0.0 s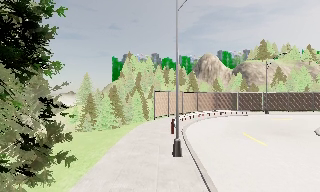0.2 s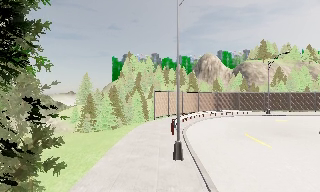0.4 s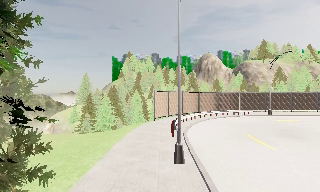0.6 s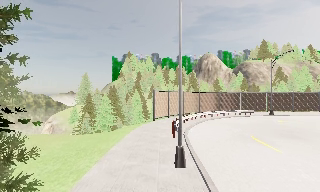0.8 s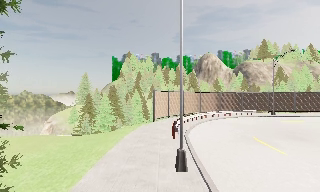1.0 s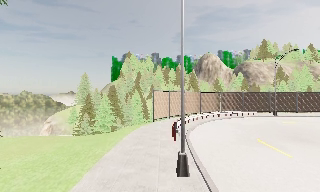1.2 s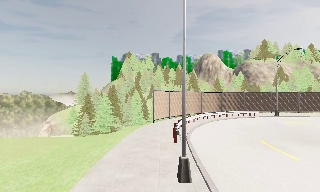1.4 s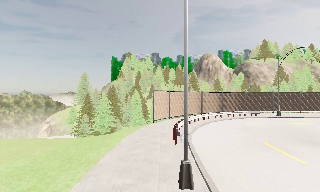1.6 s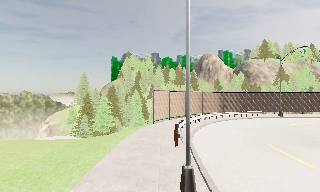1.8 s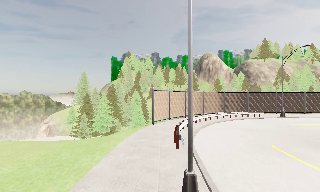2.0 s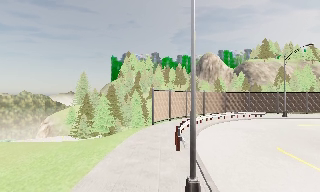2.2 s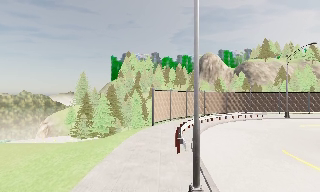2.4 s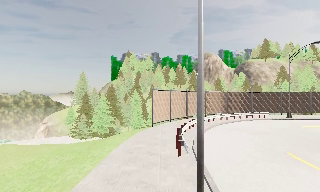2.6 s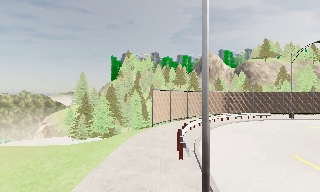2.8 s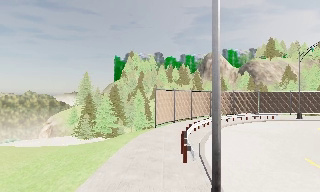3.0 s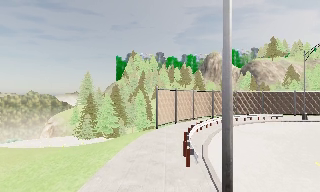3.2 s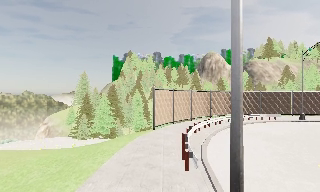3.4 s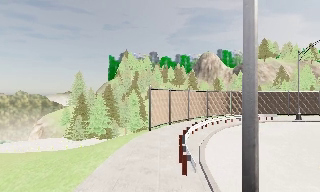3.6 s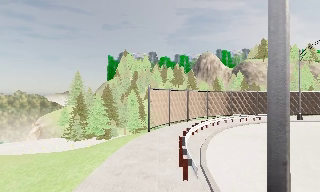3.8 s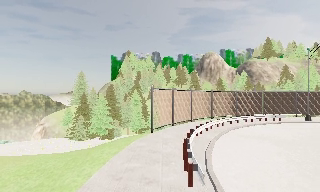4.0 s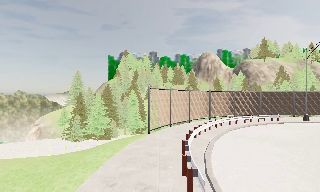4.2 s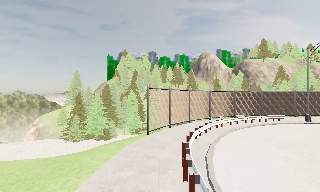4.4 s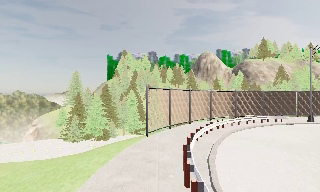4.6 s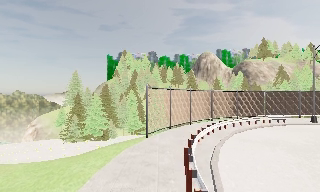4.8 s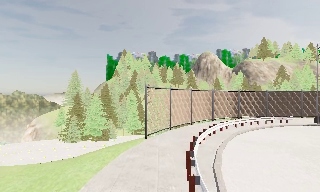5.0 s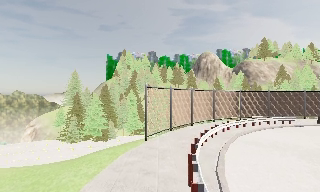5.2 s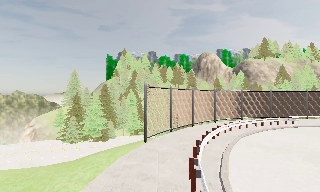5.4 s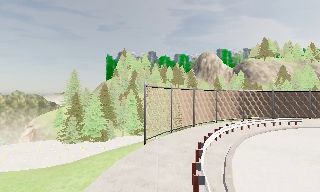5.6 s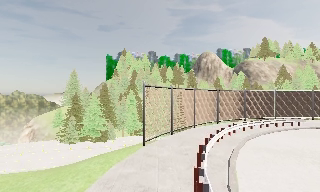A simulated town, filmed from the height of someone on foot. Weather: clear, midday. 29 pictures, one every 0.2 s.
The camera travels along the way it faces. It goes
forward.
0.0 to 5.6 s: The camera travels forward, about 9 m, so what stands in front looms larger.
The film runs forward here.
